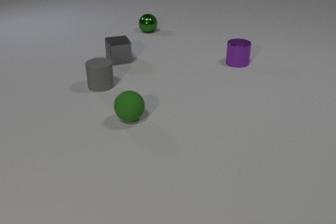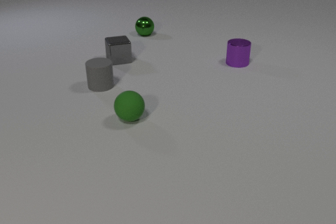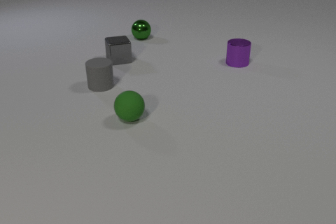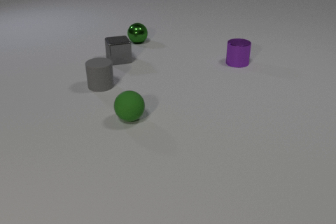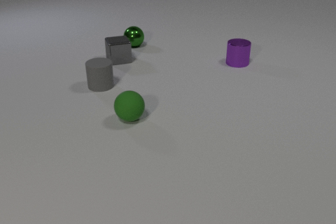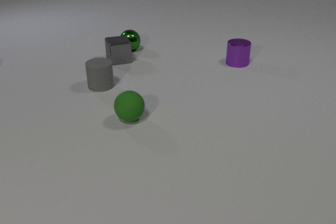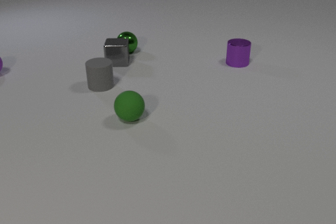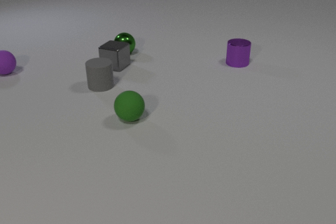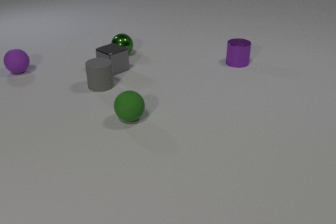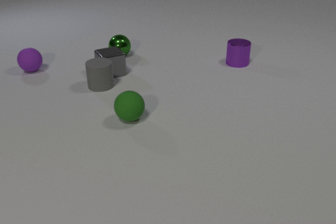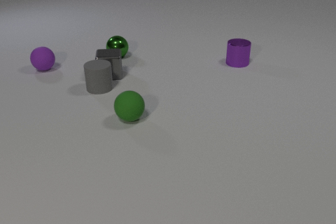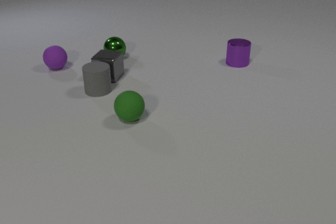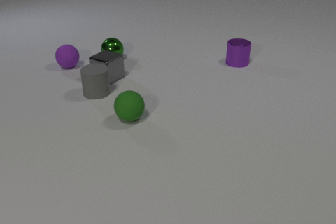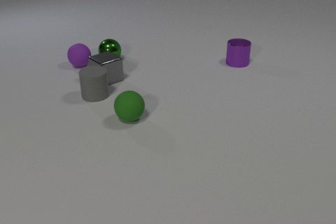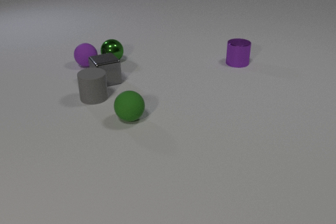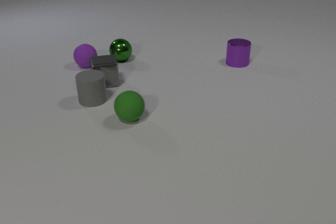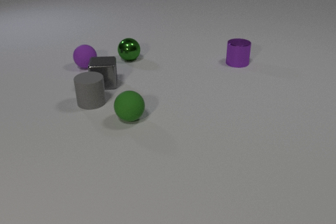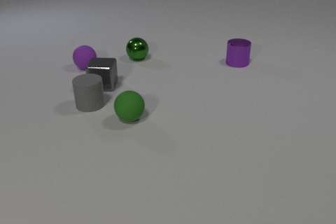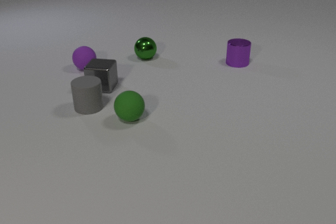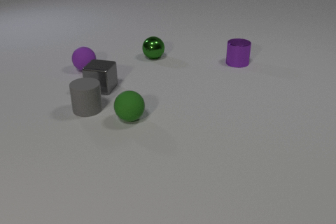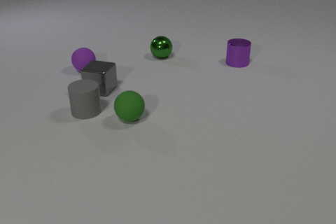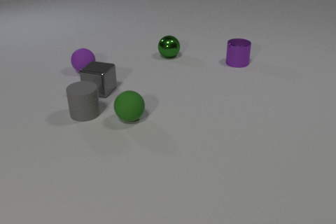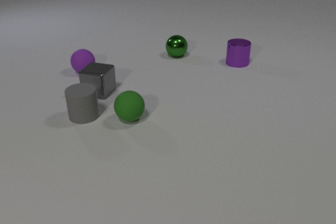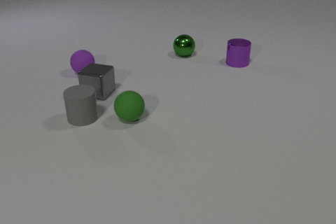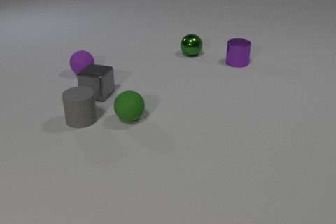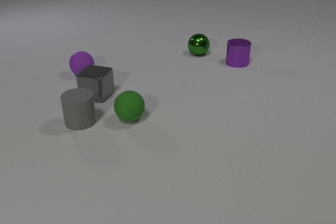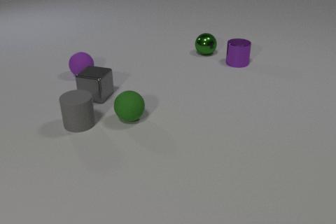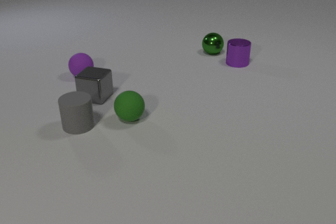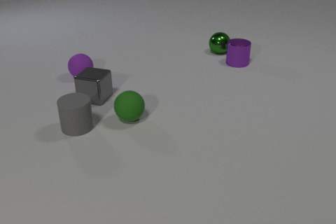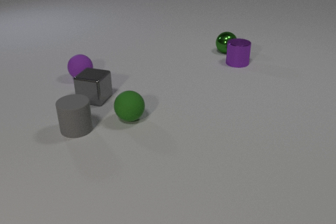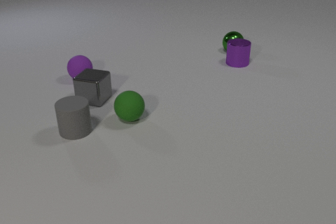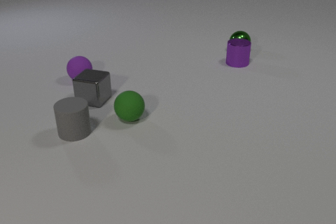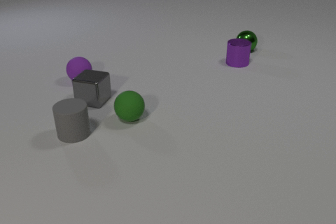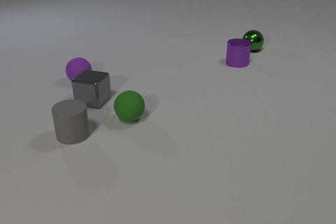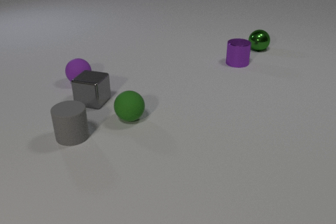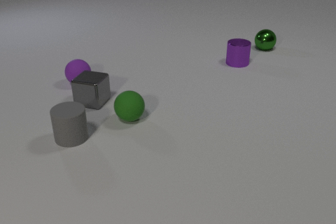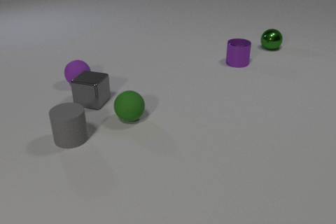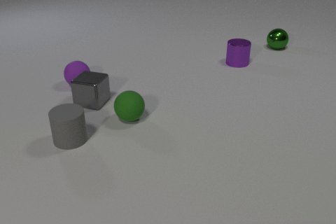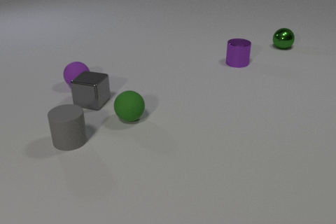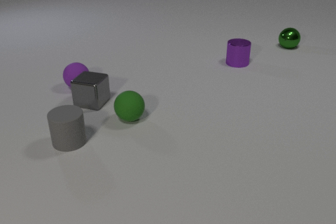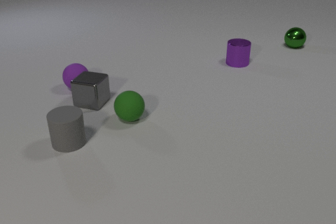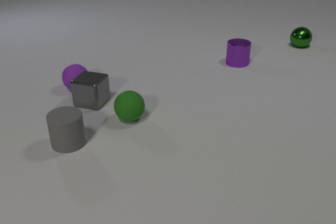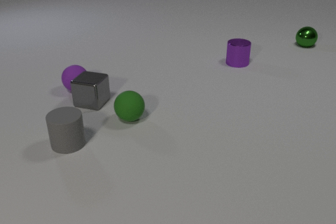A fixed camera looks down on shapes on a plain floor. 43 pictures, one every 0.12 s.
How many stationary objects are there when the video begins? 4.
Are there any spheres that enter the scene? yes.
How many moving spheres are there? 2.
0.00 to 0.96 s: The green metal sphere rolls toward the camera. The gray metal cube slides toward the camera, spins clockwise seen from above by about 60 degrees, its near face sliding to the left. The purple rubber sphere comes in at the left edge, rolls to the right. The green metal sphere and the gray metal cube collide.
0.96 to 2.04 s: The green metal sphere rolls to the right and toward the camera. The gray metal cube slides toward the camera, spins clockwise seen from above by about 135 degrees, its near face sliding to the left. The purple rubber sphere rolls to the right. The gray rubber cylinder slides toward the camera. The gray metal cube and the gray rubber cylinder collide. The green metal sphere and the purple rubber sphere collide.
2.04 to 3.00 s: The green metal sphere rolls to the right. The gray metal cube slides toward the camera. The purple rubber sphere rolls toward the camera. The gray rubber cylinder slides toward the camera.
3.00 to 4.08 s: The green metal sphere rolls to the right. The gray metal cube slides toward the camera. The purple rubber sphere rolls toward the camera. The gray rubber cylinder slides toward the camera.
4.08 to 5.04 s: The green metal sphere rolls to the right and away from the camera. The purple rubber sphere rolls toward the camera. The gray rubber cylinder slides toward the camera.
